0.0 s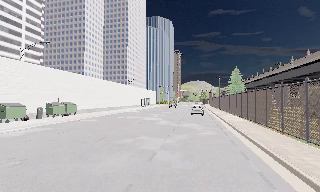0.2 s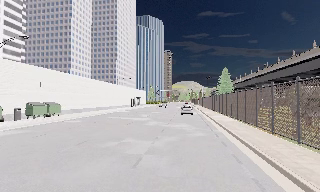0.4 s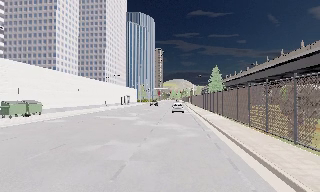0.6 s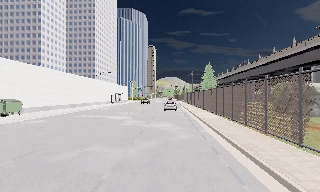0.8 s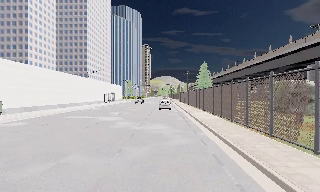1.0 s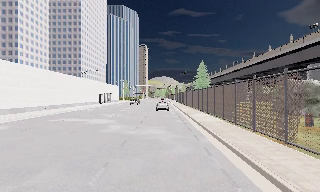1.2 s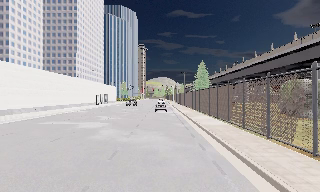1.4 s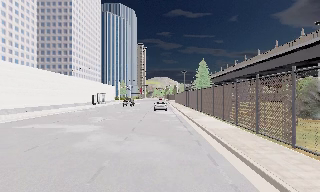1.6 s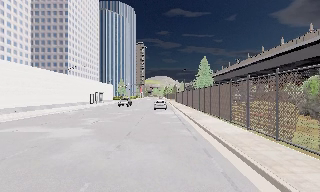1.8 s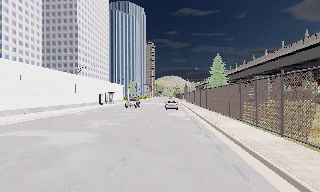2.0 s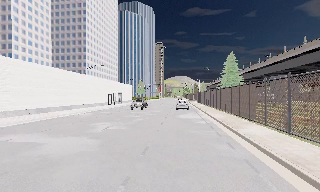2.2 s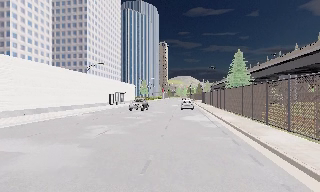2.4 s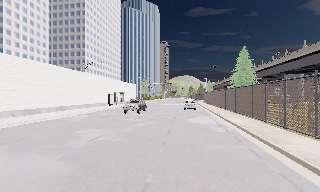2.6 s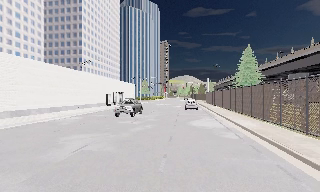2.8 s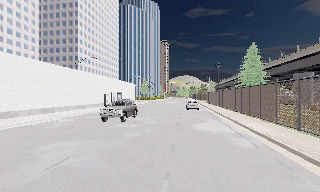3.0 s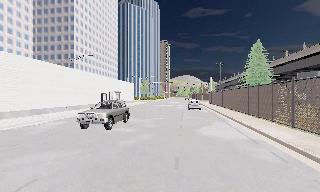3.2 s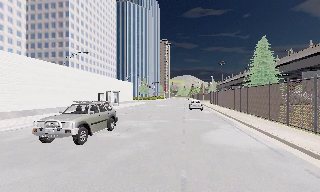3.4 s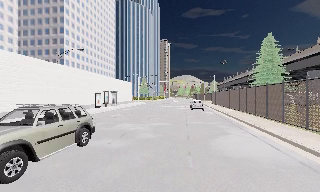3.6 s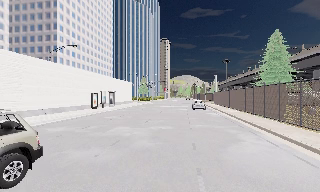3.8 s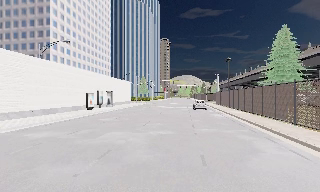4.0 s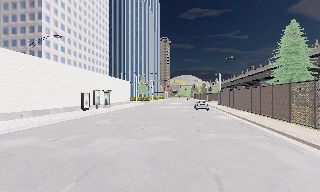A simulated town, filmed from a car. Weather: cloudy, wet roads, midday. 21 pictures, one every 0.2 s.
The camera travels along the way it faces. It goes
forward.
0.0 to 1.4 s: The camera pans to its right, which is clockwise from overhead, by about 15 degrees. It travels forward, about 8 m, so what stands in front looms larger. It gains speed.
1.4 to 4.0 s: The camera travels forward, about 19 m, so what stands in front looms larger.
The film runs forward here.
